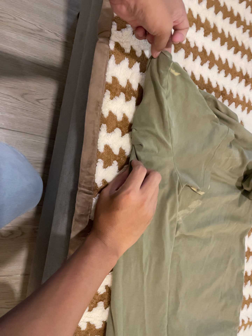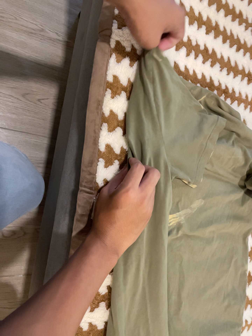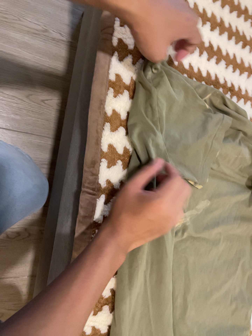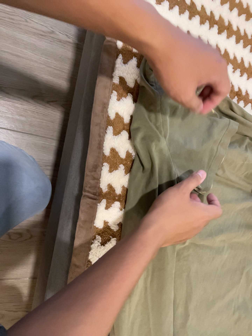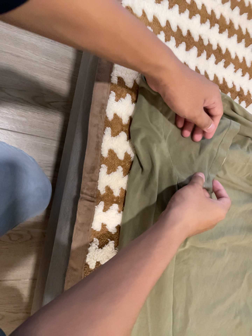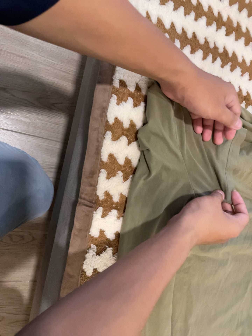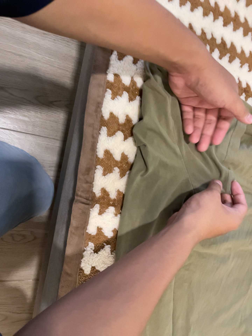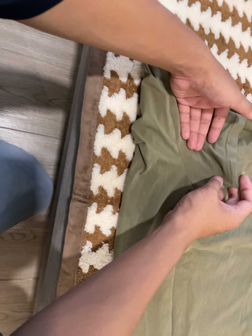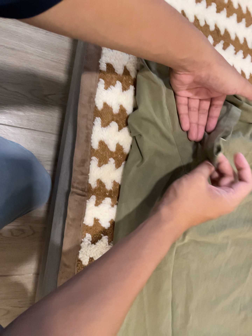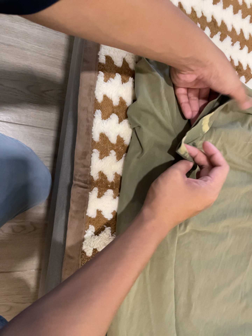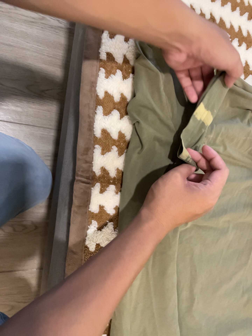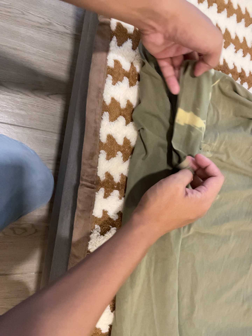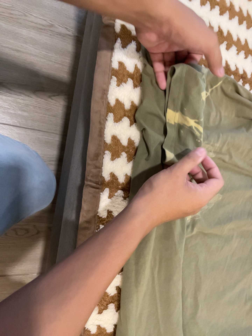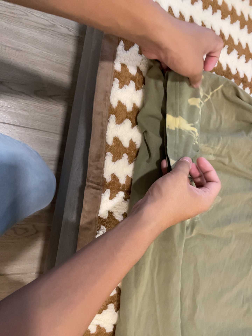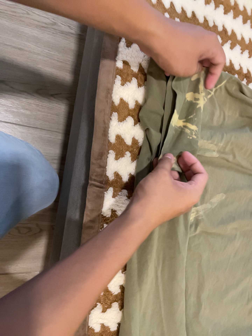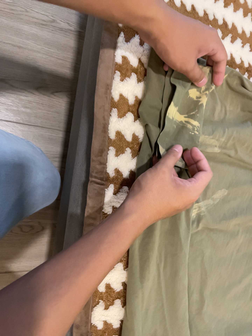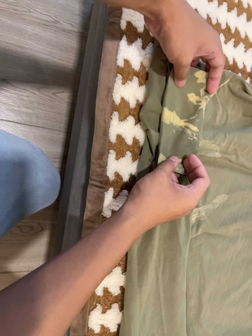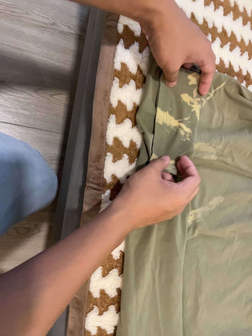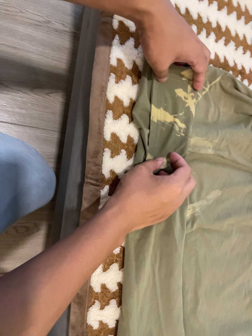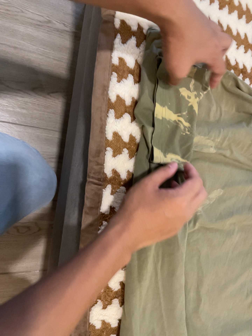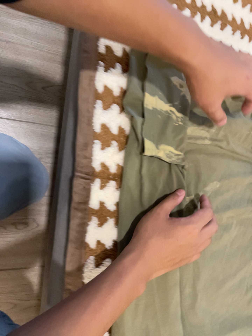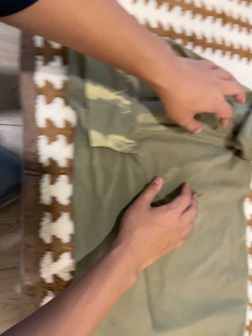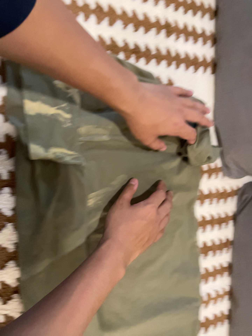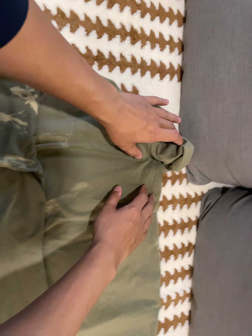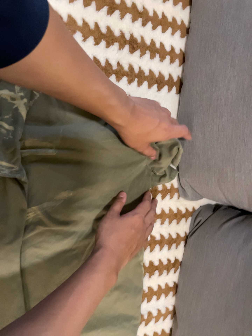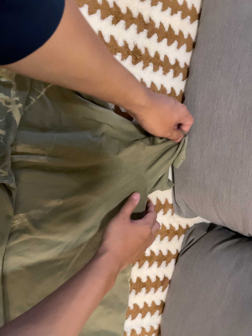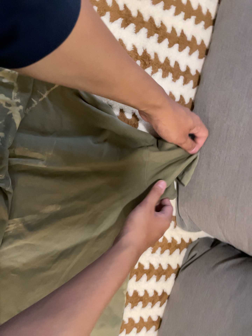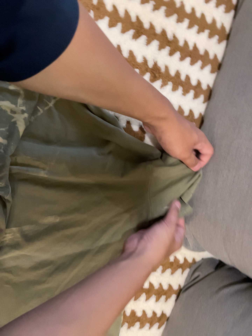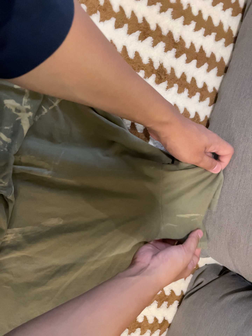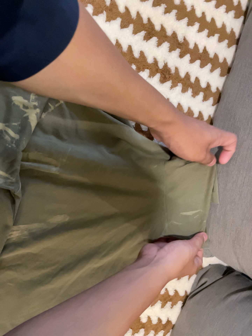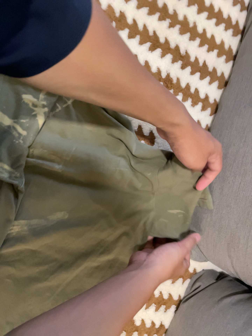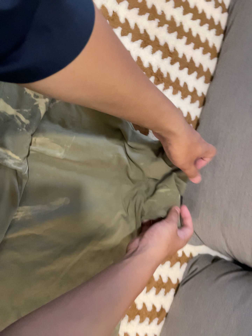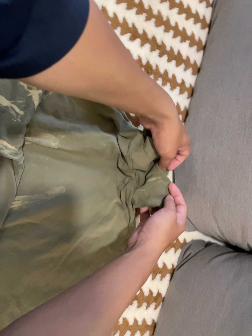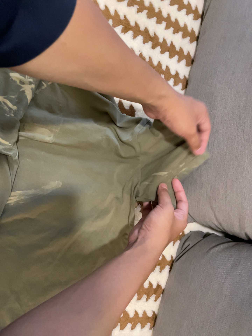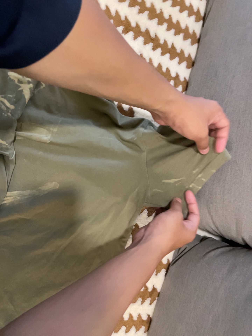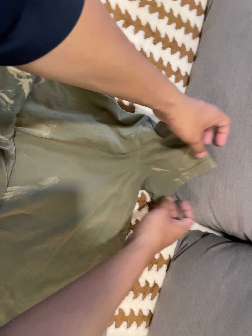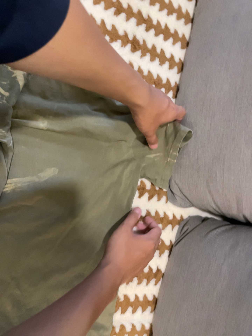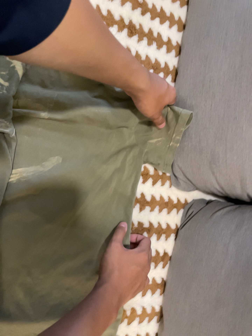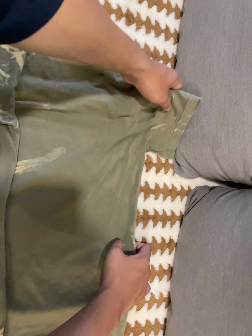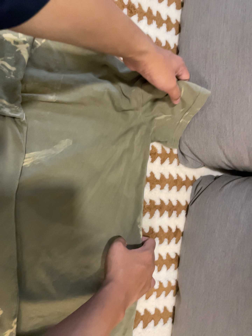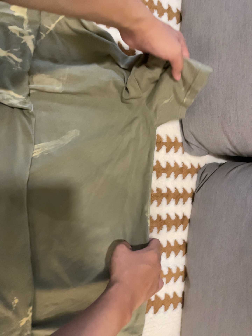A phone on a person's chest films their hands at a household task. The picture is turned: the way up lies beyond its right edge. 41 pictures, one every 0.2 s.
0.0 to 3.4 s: The camera shifts only a little, or ends up much as it began.
3.4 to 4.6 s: The camera travels to its right, about 26 cm, so close, fixed things drift to the left.
4.6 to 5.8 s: The camera travels forward and to its right, about 10 cm, so what stands in front looms larger. It rolls about its line of sight by about 15 degrees, and the scene rotates clockwise.
5.8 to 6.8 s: The camera travels toward the bottom of its view and backward, about 10 cm.
6.8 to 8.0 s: The camera travels toward the bottom of its view, about 9 cm, so close, fixed things drift upward. It rolls about its line of sight by about 10 degrees, and the scene rotates counterclockwise.
The film runs forward here.
